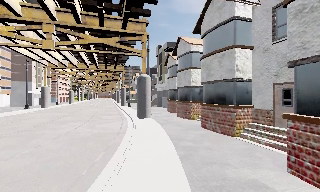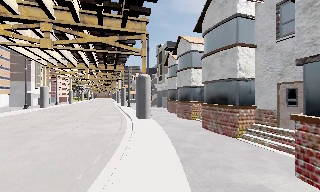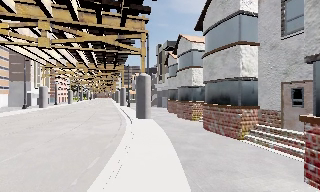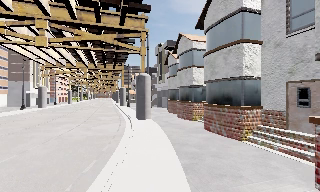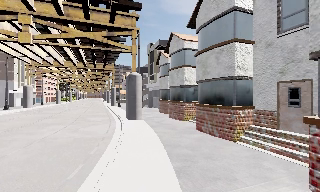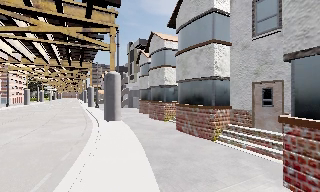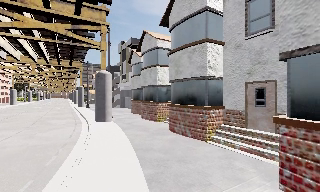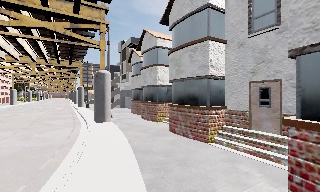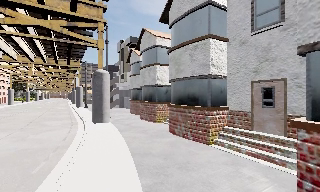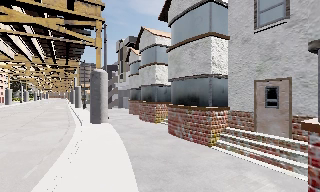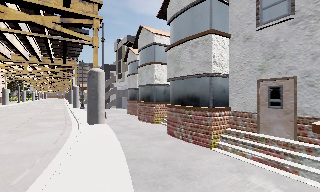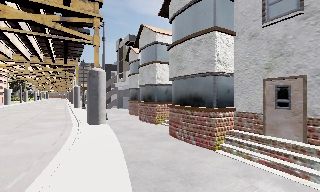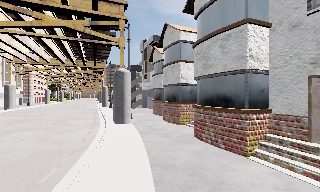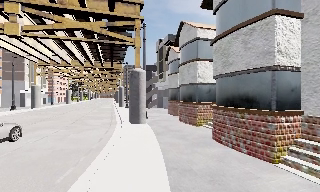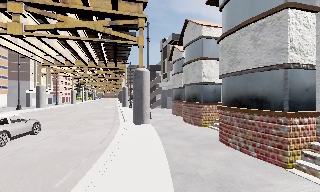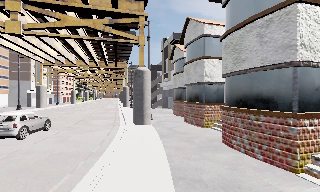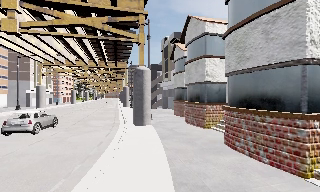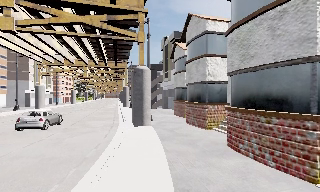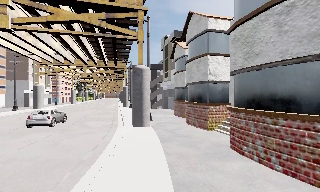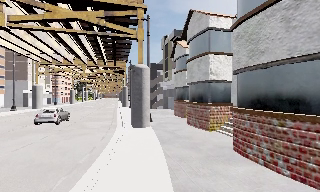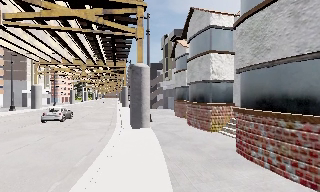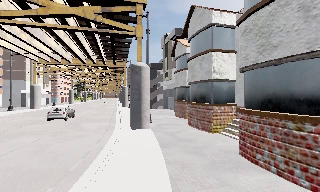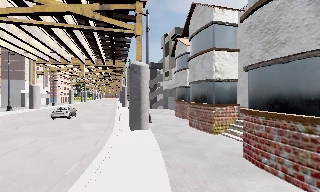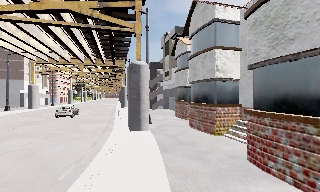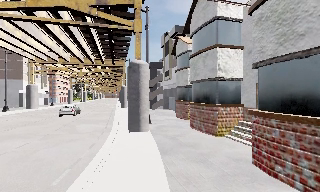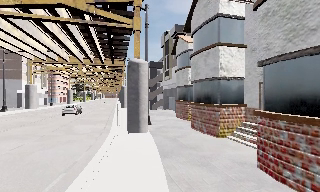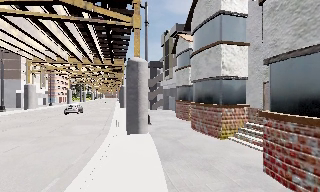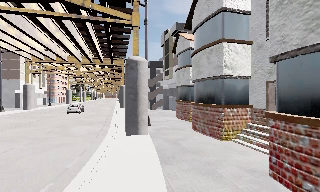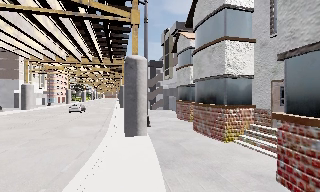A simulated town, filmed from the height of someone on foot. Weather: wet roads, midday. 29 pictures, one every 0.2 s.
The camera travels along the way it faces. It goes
forward.
0.0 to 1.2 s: The camera pans to its right, which is clockwise from overhead, by about 15 degrees. It travels forward, about 1.5 m, so what stands in front looms larger.
1.2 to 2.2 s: The camera travels forward, about 1.5 m, so what stands in front looms larger.
2.2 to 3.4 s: The scene slides to the right, as the camera pans about 15 degrees to its left. It travels forward, about 2 m, so what stands in front looms larger.
3.4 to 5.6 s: The camera travels forward, about 3.5 m, so what stands in front looms larger.
The film runs forward here.
